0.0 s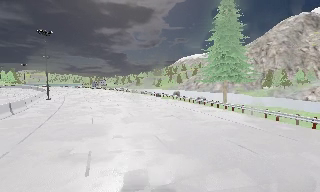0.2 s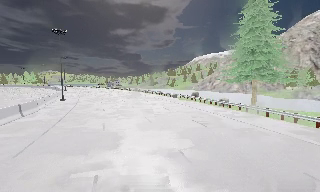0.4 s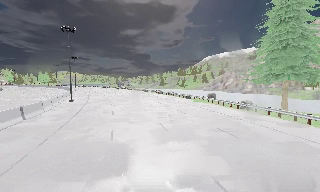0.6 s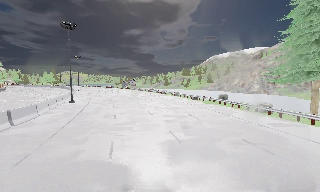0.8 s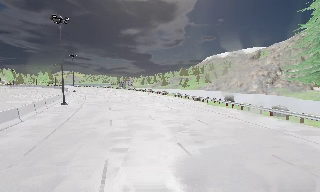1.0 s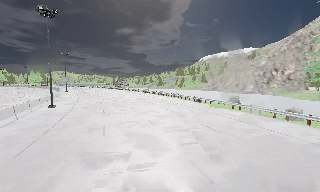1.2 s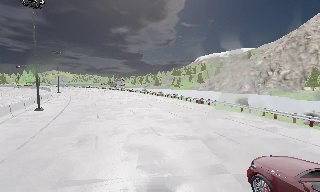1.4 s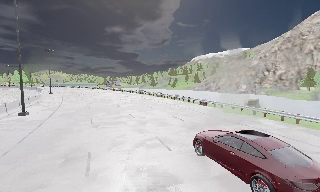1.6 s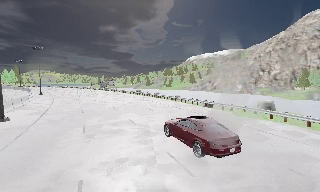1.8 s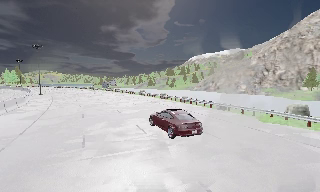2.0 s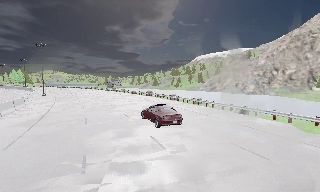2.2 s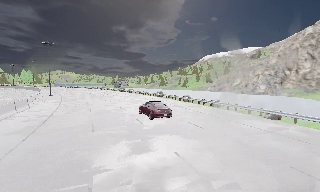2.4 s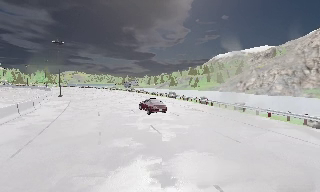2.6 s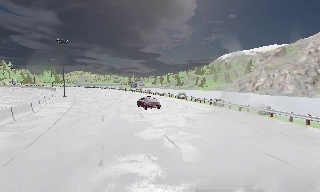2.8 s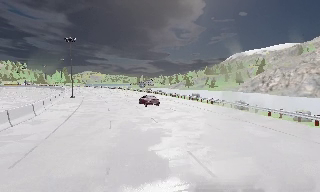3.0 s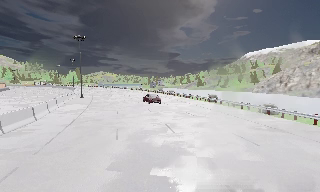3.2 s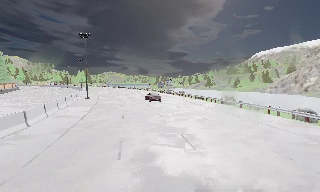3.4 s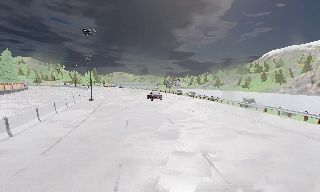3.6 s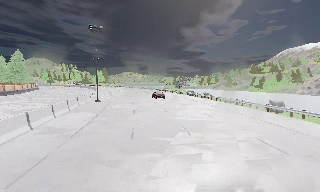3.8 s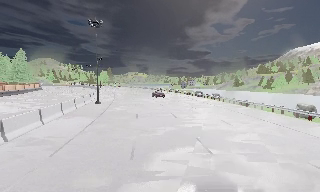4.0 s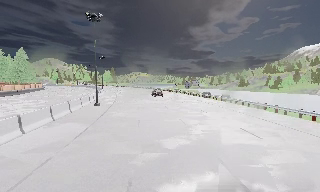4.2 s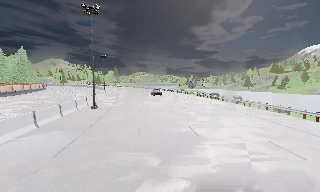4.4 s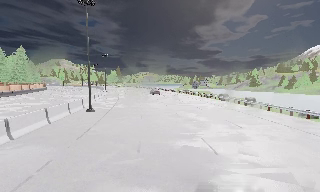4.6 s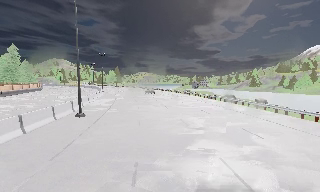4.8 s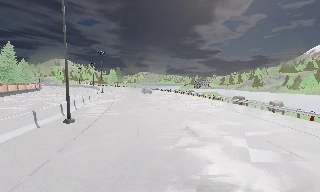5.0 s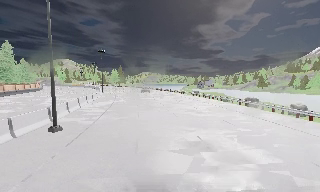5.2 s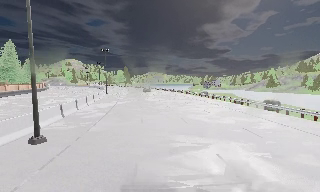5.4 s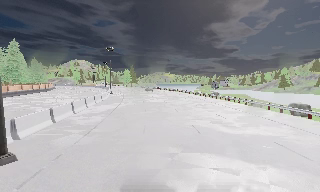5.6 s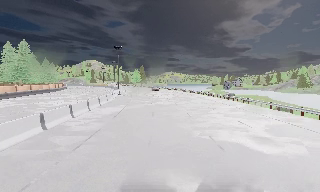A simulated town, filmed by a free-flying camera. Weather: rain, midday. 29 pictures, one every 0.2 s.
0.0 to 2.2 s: The camera travels forward, about 25 m, so what stands in front looms larger.
2.2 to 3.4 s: The scene slides to the right, as the camera pans about 20 degrees to its left. It travels forward, about 14 m, so what stands in front looms larger.
3.4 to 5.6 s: The camera swings to its left by about 20 degrees, and the scene slides to the right. It travels forward, about 25 m, so what stands in front looms larger.
The film runs forward here.
